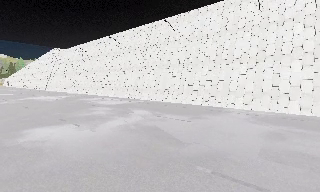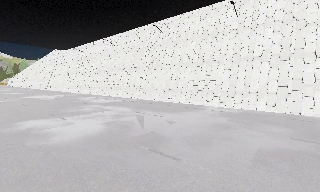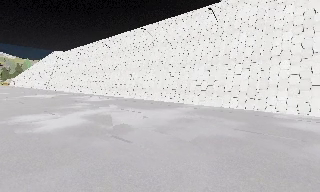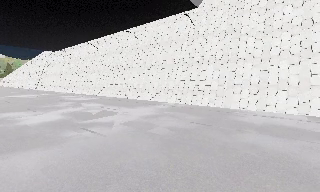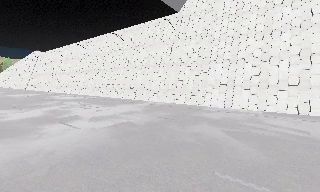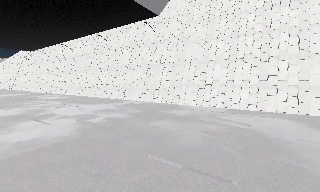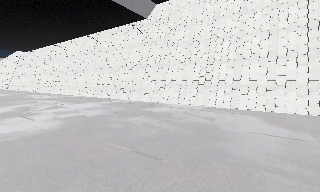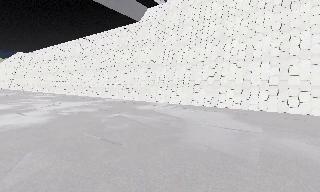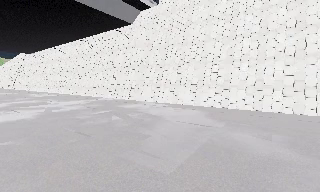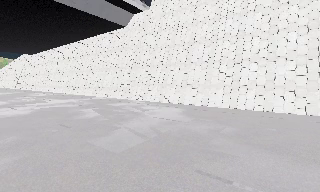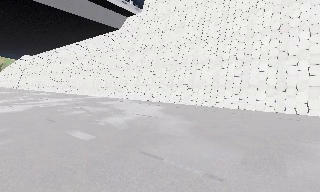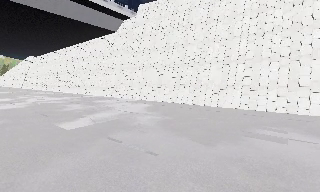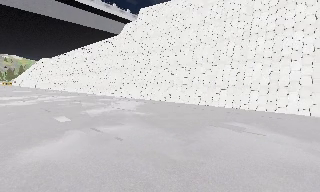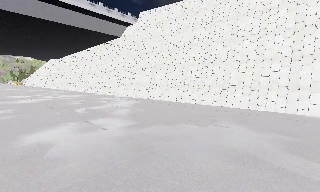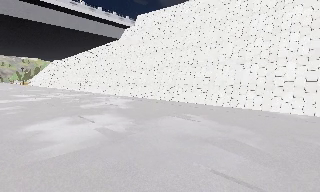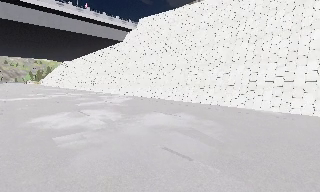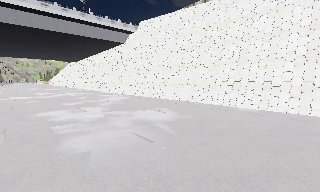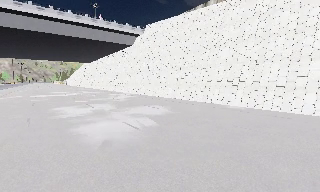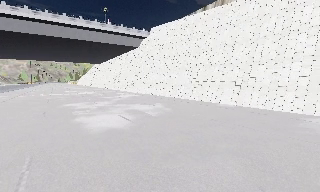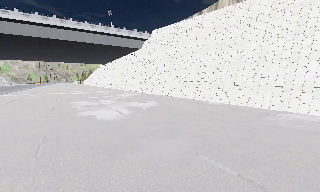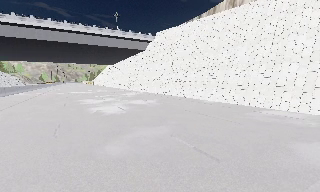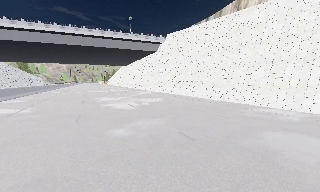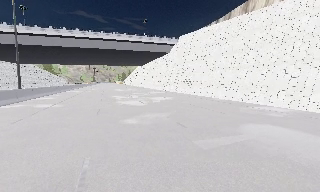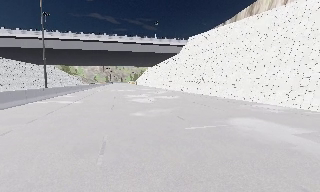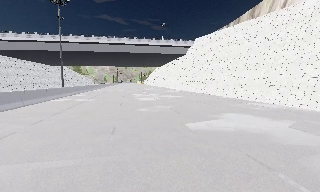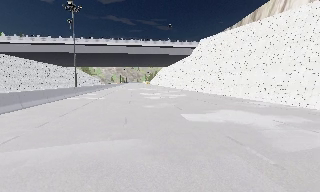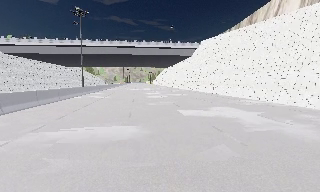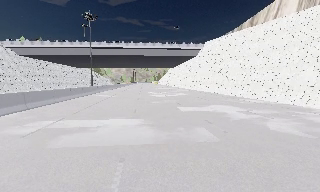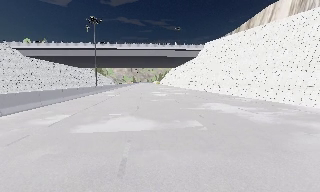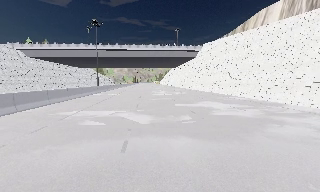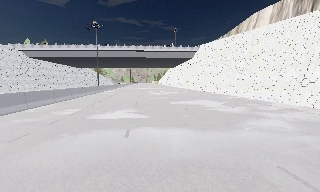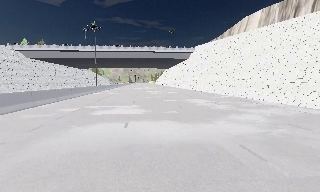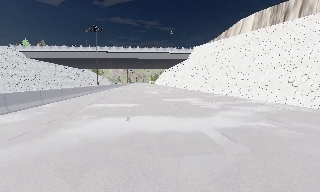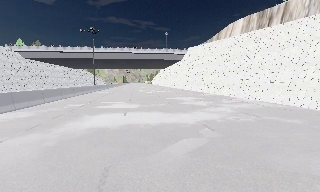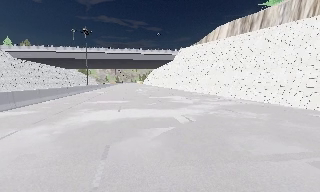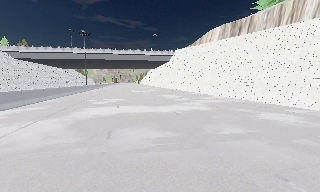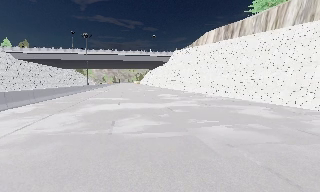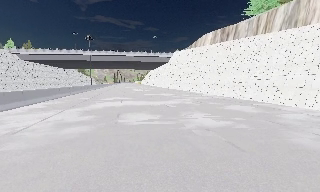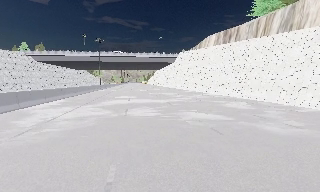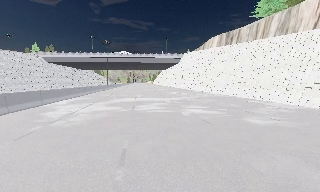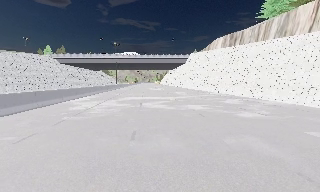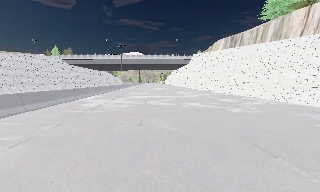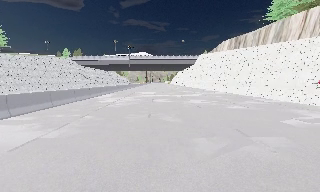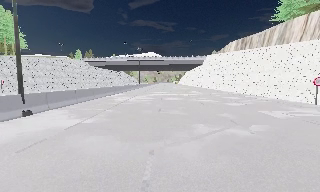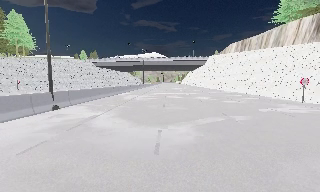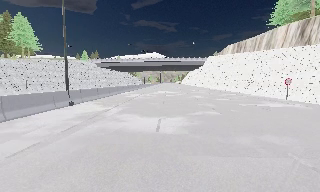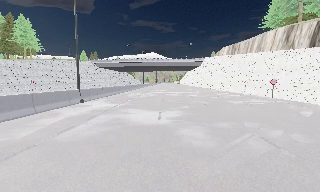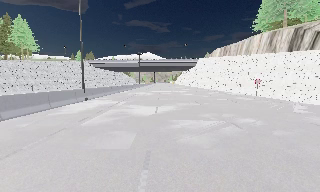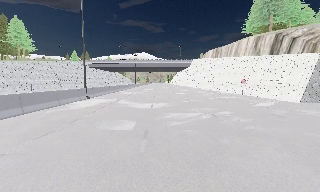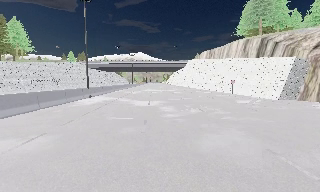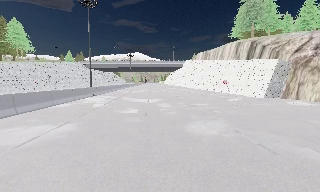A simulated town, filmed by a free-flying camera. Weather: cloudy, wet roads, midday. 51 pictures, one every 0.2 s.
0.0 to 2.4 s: The camera travels to its right and backward, about 19 m, so close, fixed things drift to the left.
2.4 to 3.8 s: The camera pans to its left, which is counterclockwise from overhead, by about 20 degrees. It travels backward and to its right, about 11 m, so what stands in front gets smaller.
3.8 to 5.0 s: The camera pans to its left, which is counterclockwise from overhead, by about 20 degrees. It travels backward, about 9 m, so what stands in front gets smaller.
5.0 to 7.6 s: The camera travels backward, about 17 m, so what stands in front gets smaller.
7.6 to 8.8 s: The camera swings to its left by about 10 degrees, and the scene slides to the right. It travels backward, about 10 m, so what stands in front gets smaller.
8.8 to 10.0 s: The camera travels backward, about 11 m, so what stands in front gets smaller.
The film runs backward here.
